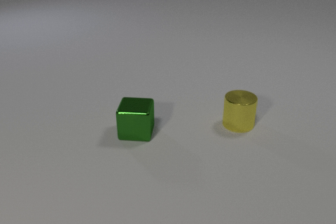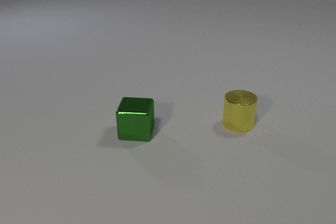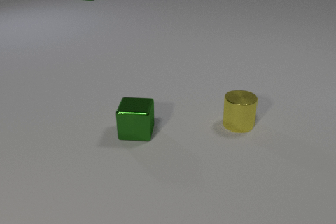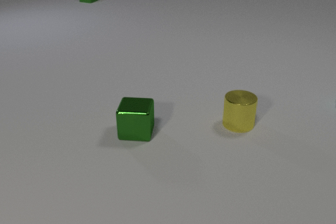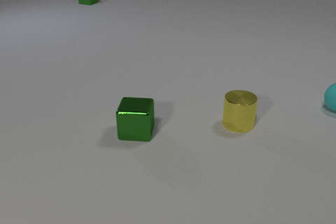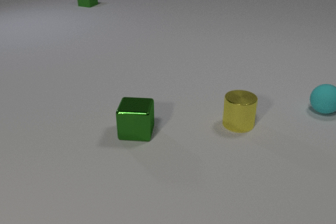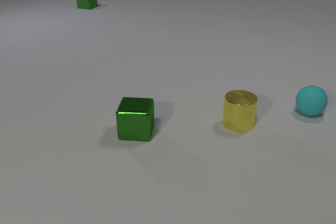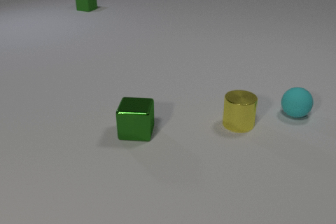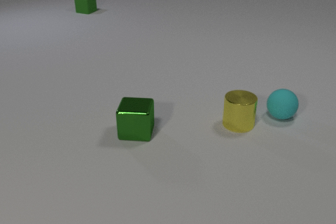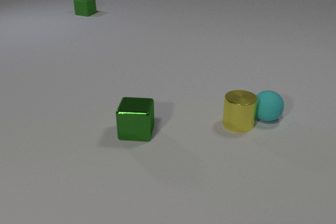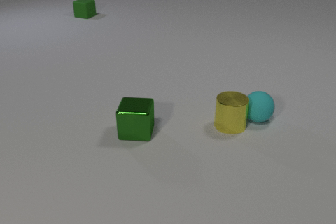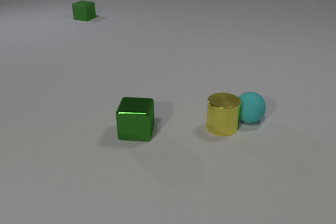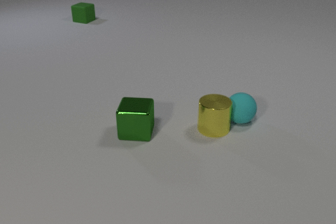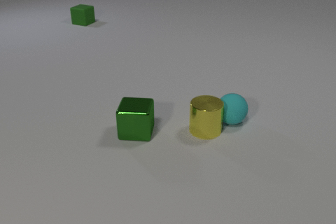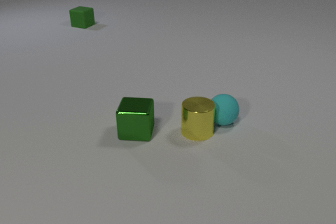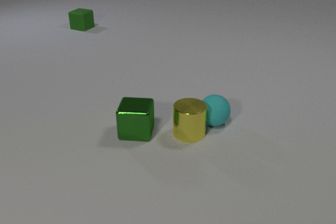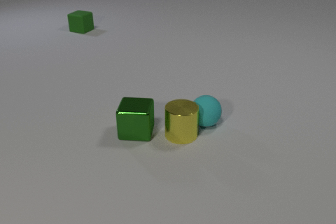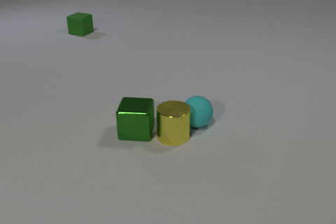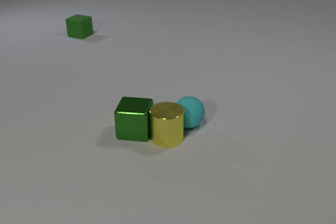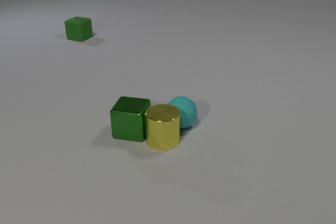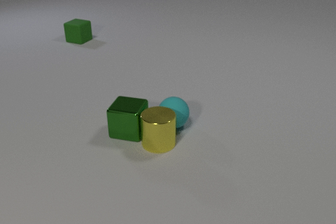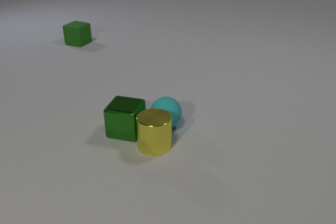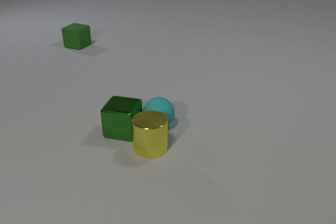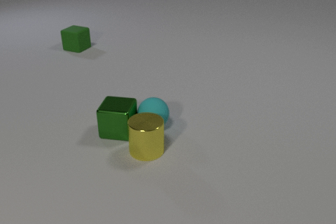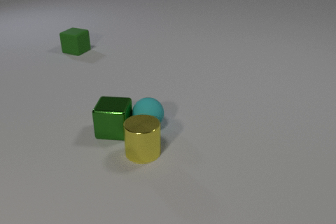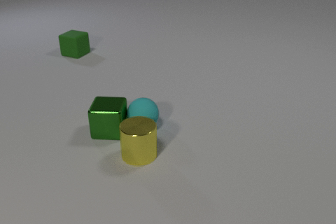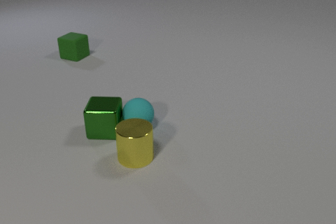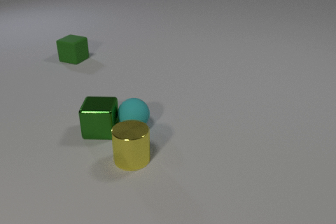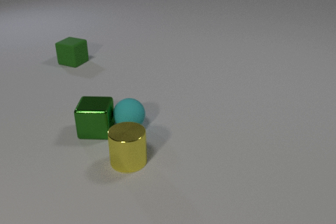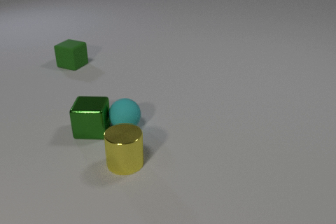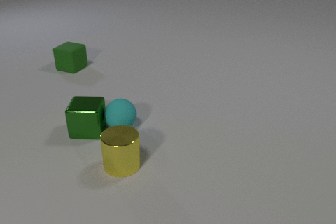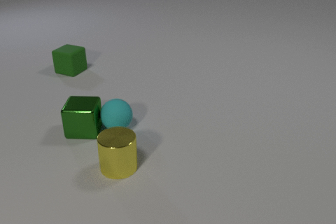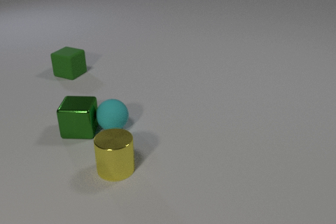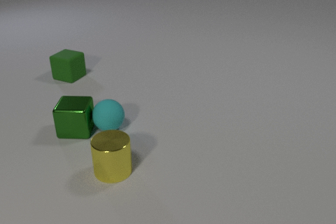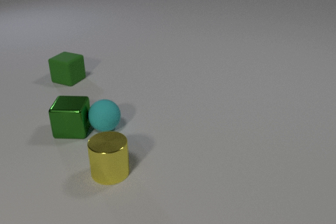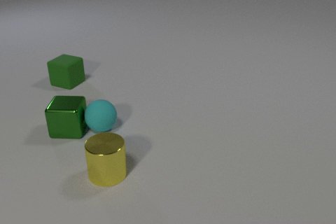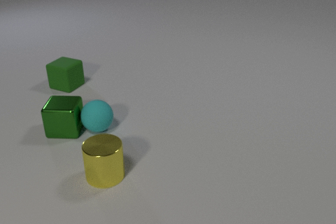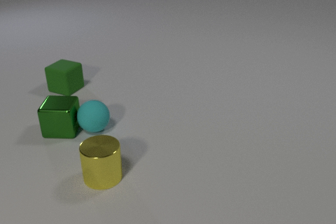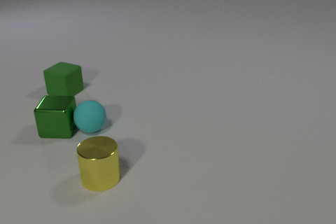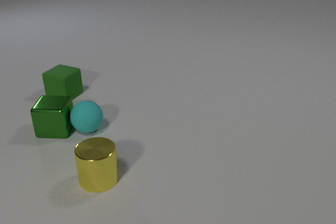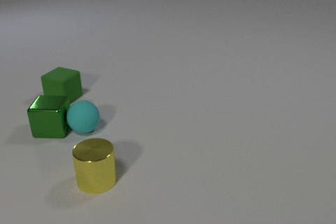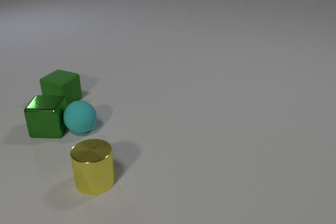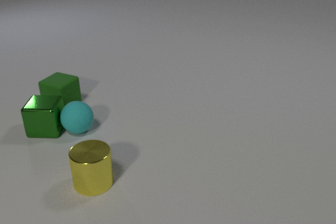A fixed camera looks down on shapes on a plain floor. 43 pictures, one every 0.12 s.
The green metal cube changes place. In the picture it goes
to the left.
The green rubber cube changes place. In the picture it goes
toward the camera.
0.00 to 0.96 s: The cyan rubber sphere comes in at the right edge, rolls to the left and toward the camera. The green rubber cube comes in at the top edge, slides toward the camera.
0.96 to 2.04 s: The cyan rubber sphere rolls to the left. The yellow metal cylinder slides to the left and toward the camera. The green rubber cube slides toward the camera. The cyan rubber sphere and the yellow metal cylinder collide.
2.04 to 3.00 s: The cyan rubber sphere rolls to the left. The yellow metal cylinder slides to the left and toward the camera. The green metal cube slides to the left. The green rubber cube slides toward the camera. The yellow metal cylinder and the green metal cube collide. The cyan rubber sphere and the green metal cube collide.
3.00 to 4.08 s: The cyan rubber sphere rolls to the left. The yellow metal cylinder slides to the left and toward the camera. The green metal cube slides to the left. The green rubber cube slides toward the camera.
4.08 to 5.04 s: The cyan rubber sphere rolls to the left. The yellow metal cylinder slides to the left and toward the camera. The green metal cube slides to the left. The green rubber cube slides toward the camera.
What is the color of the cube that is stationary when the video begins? green.
Are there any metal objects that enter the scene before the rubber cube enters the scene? no.
How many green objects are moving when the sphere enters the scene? 1.
